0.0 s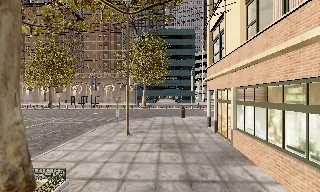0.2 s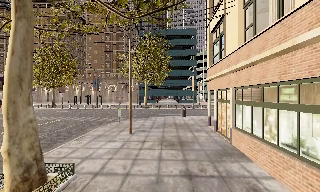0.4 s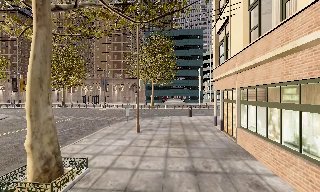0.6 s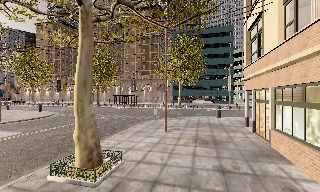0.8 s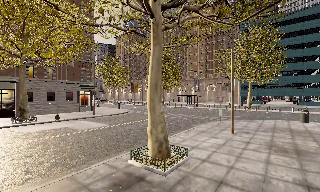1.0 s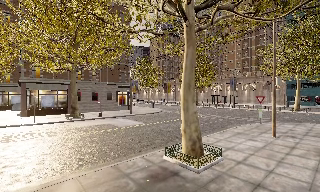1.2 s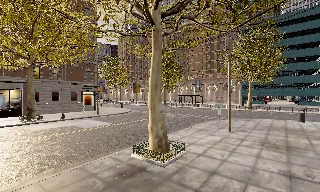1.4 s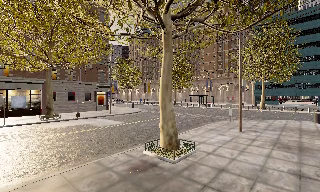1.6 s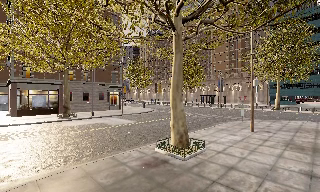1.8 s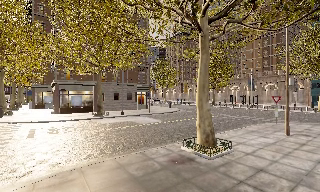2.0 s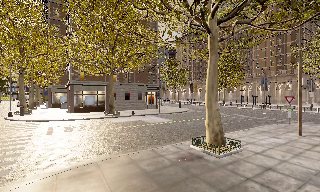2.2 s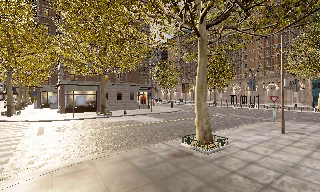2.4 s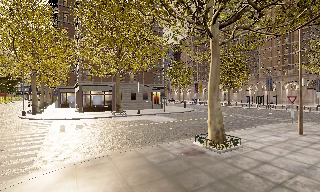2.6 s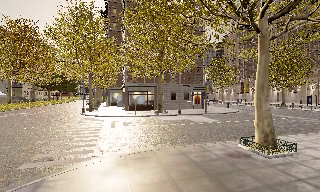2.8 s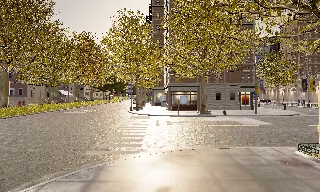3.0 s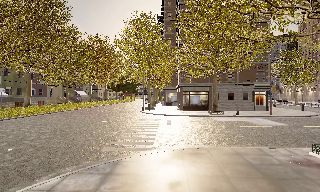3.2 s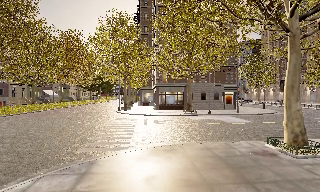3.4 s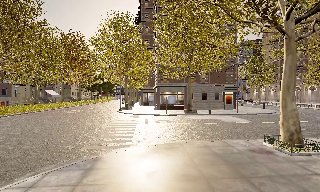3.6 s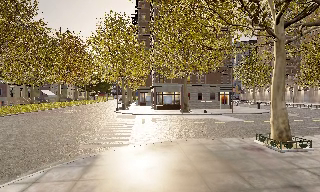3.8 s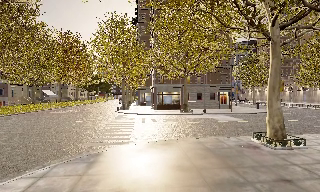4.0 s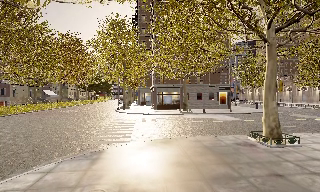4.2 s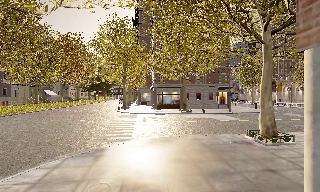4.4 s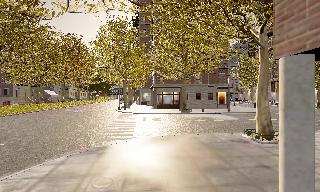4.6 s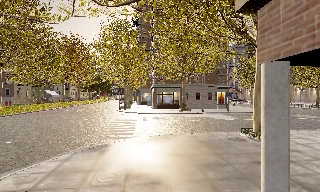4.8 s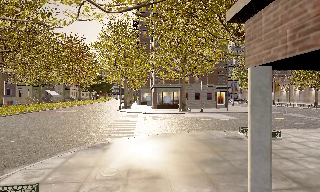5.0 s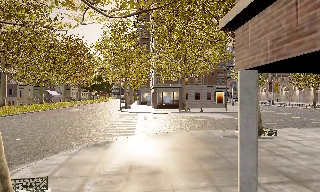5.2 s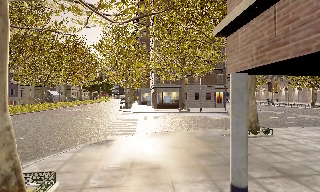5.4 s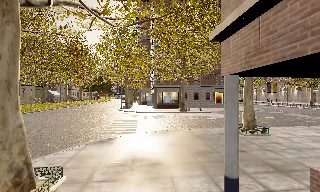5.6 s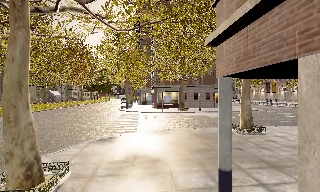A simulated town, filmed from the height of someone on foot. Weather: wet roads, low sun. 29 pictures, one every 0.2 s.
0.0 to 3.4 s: The camera swings to its left by about 85 degrees, and the scene slides to the right. It travels backward, about 5 m.
3.4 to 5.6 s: The camera travels backward, about 3.5 m, so what stands in front gets smaller.
The film runs backward here.
